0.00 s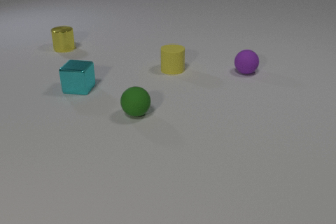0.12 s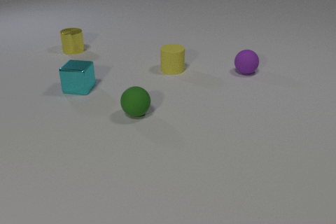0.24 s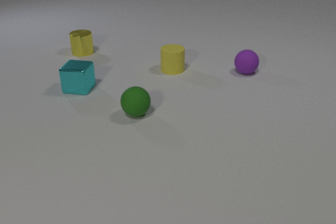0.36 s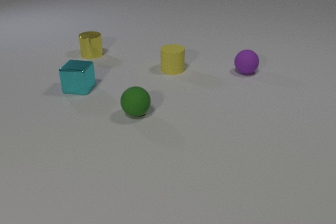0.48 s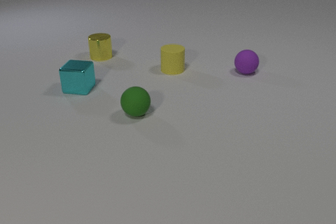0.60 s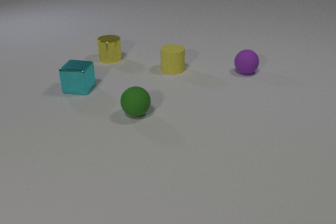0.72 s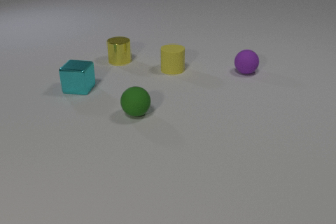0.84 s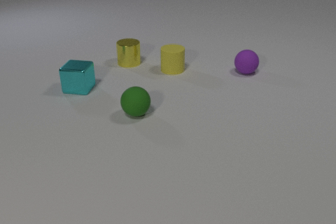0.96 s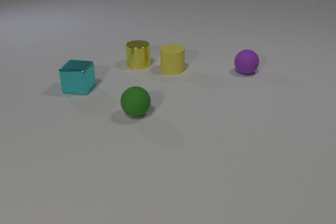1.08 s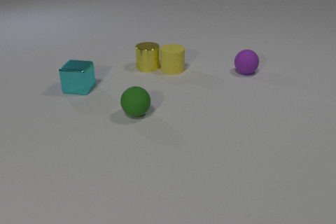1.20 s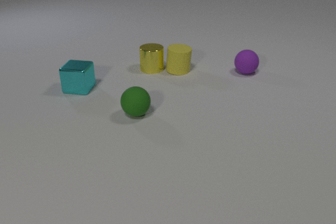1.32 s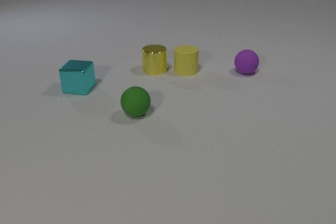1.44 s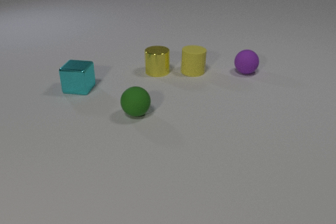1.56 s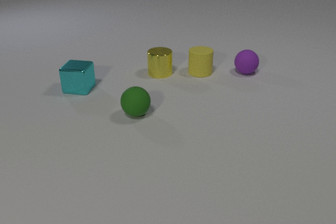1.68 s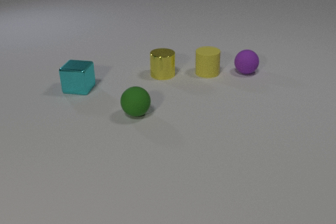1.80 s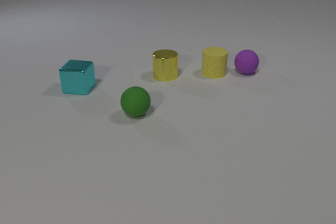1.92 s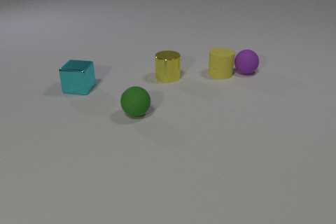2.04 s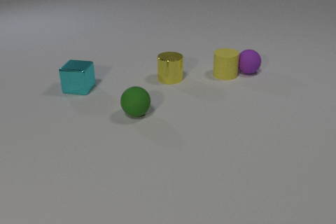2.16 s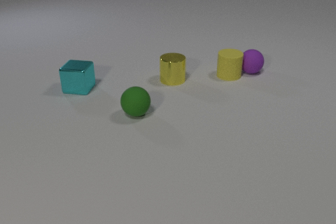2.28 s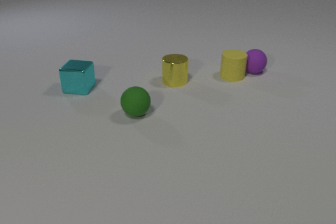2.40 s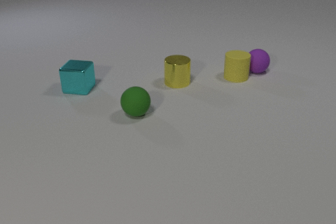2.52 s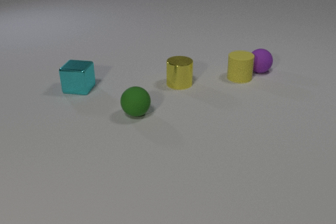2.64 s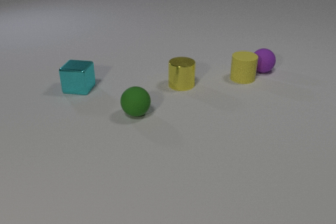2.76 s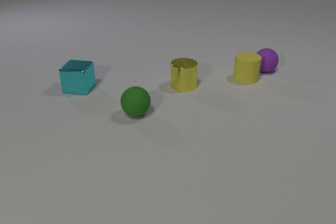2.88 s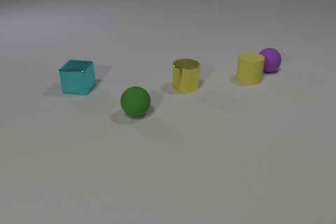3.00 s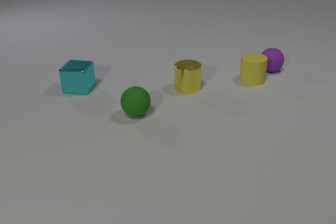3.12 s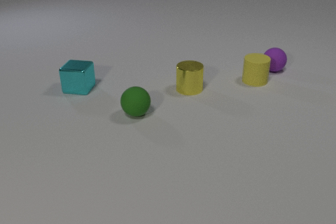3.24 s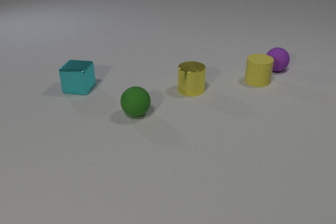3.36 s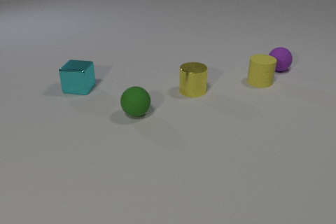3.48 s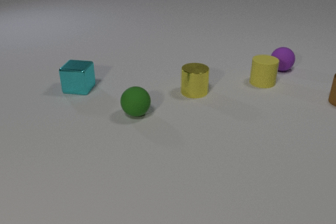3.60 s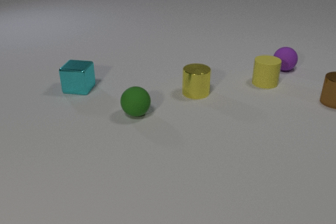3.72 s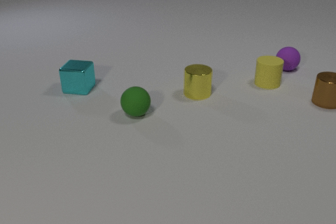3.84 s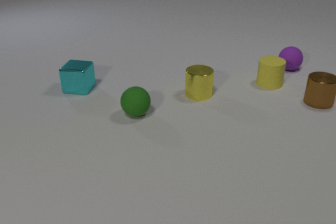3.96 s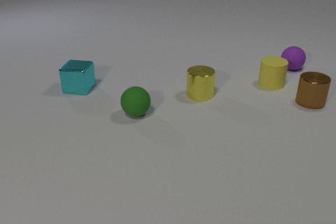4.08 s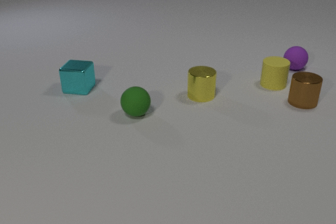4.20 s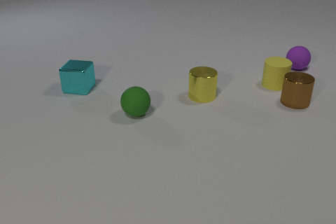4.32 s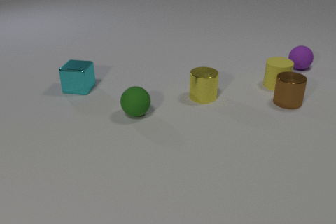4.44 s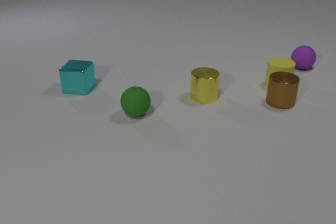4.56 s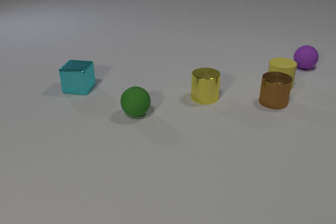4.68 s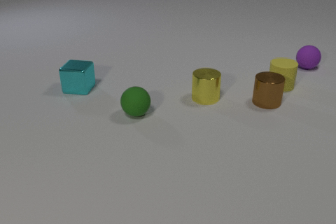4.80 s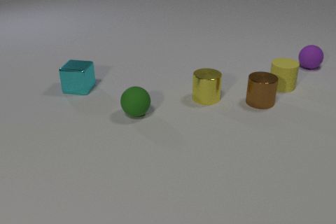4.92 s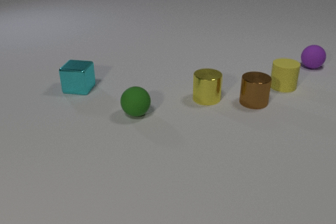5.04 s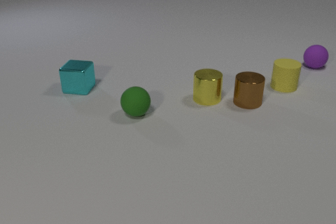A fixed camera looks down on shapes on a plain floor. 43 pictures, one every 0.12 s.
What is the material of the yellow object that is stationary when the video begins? rubber.
What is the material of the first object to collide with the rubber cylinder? metal.
How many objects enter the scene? 1.
0.00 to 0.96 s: The yellow metal cylinder slides to the right and toward the camera.
0.96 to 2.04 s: The yellow metal cylinder slides toward the camera and to the right. The yellow rubber cylinder slides to the right. The yellow metal cylinder and the yellow rubber cylinder collide. The yellow rubber cylinder and the purple rubber sphere collide.
2.04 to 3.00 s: The yellow metal cylinder slides toward the camera and to the right. The yellow rubber cylinder slides to the right. The purple rubber sphere rolls to the right and away from the camera.
3.00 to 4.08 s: The yellow metal cylinder slides toward the camera and to the right. The yellow rubber cylinder slides to the right. The purple rubber sphere rolls to the right and away from the camera. The brown metal cylinder comes in at the right edge, slides to the left and toward the camera.
4.08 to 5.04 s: The yellow metal cylinder slides toward the camera and to the right. The yellow rubber cylinder slides to the right. The purple rubber sphere rolls to the right and away from the camera. The brown metal cylinder slides to the left.
